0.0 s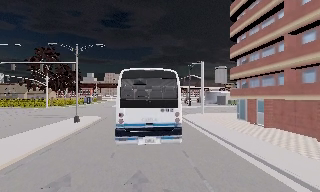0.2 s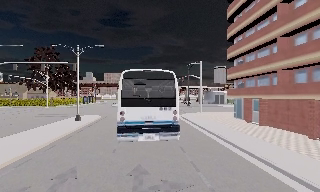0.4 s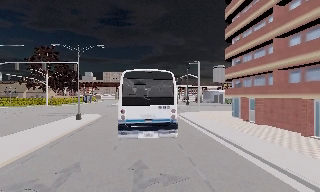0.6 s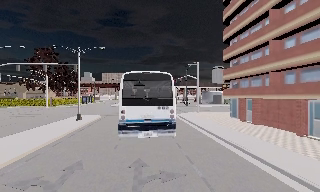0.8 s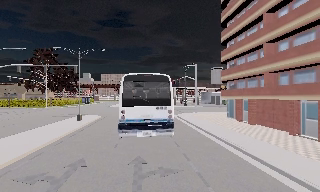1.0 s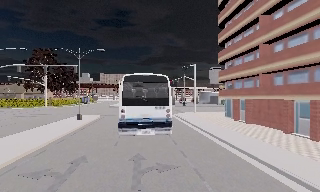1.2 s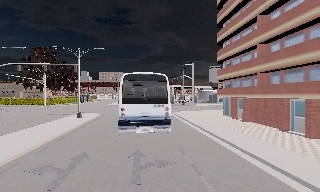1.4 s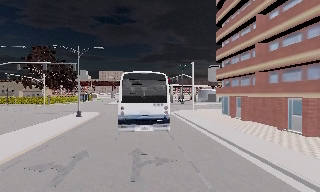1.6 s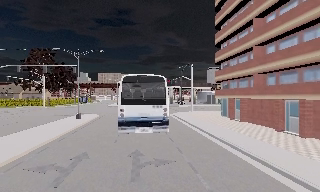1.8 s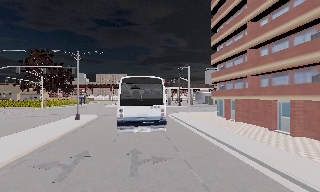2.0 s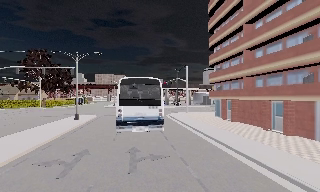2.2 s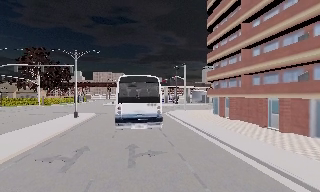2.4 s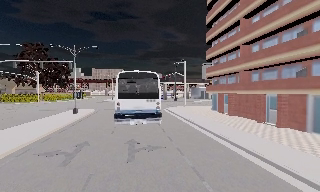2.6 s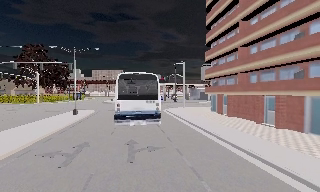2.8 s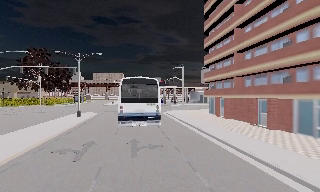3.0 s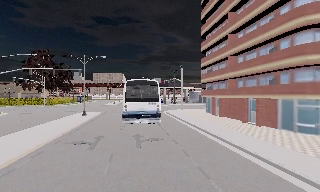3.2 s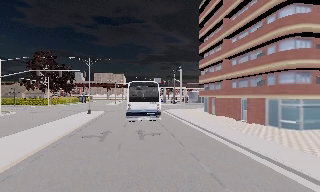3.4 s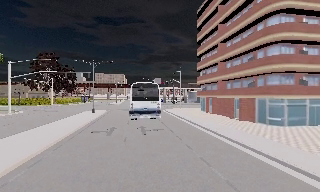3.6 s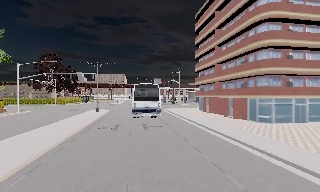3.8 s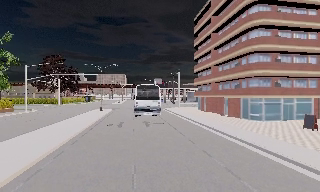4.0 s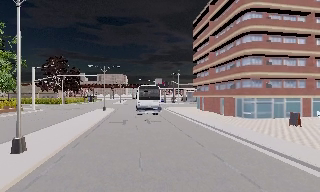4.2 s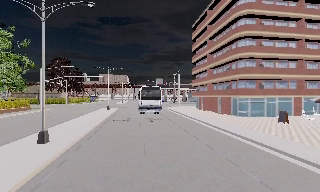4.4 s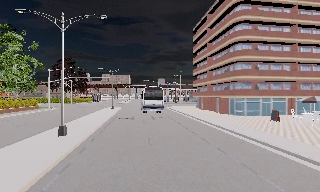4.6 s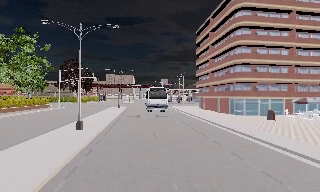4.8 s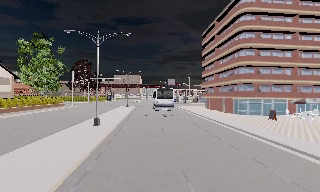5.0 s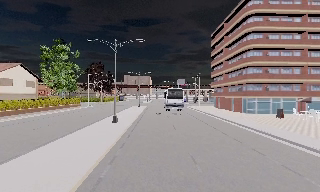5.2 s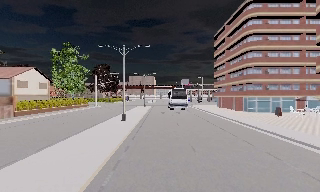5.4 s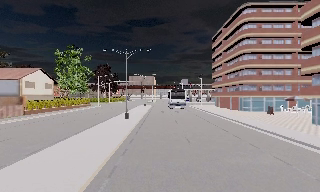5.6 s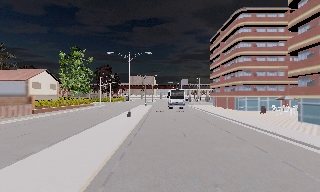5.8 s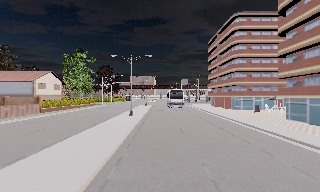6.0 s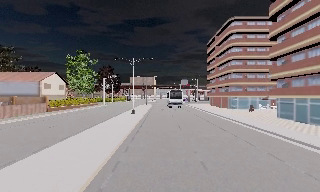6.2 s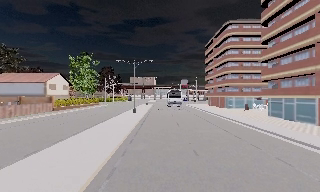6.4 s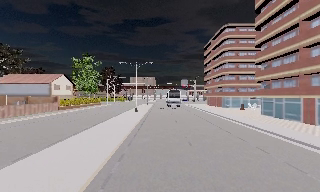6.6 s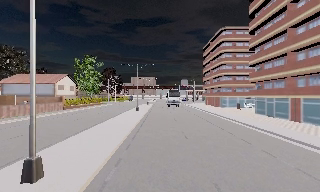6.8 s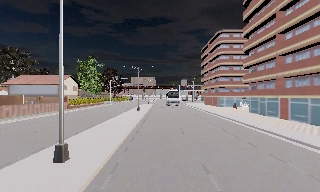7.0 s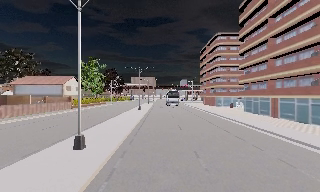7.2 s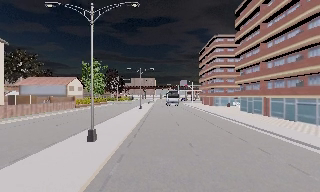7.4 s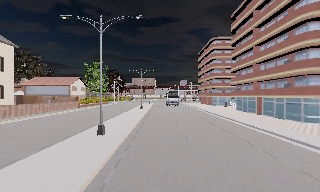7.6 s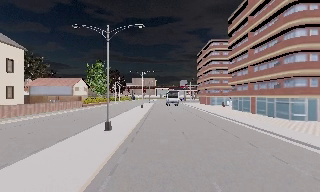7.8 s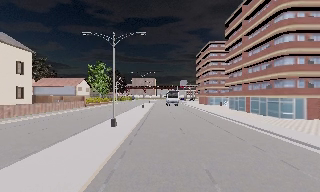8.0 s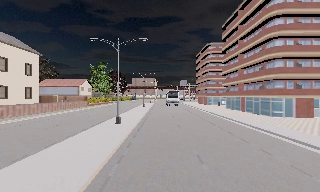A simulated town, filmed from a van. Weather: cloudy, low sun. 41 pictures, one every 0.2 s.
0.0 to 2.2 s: The camera travels backward, about 3.5 m, so what stands in front gets smaller.
2.2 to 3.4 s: The camera travels backward, about 5 m, so what stands in front gets smaller. It gains speed.
3.4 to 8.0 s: The camera travels backward, about 35 m, so what stands in front gets smaller.
The film runs backward here.
